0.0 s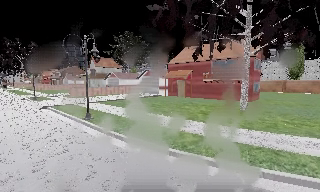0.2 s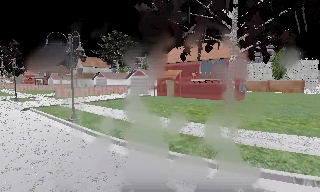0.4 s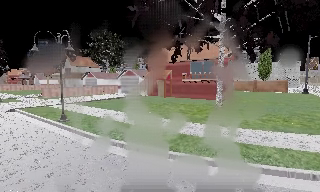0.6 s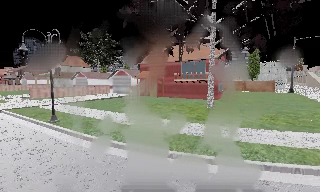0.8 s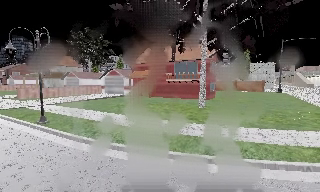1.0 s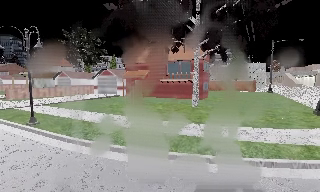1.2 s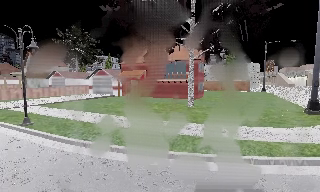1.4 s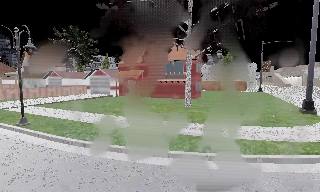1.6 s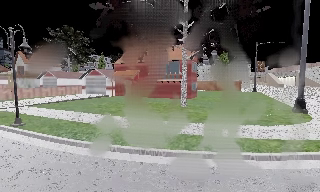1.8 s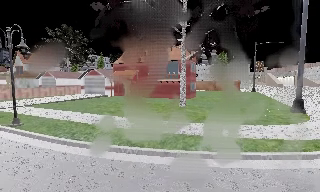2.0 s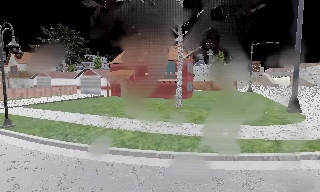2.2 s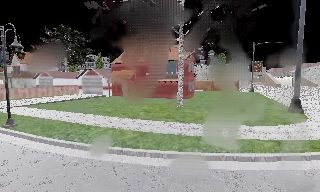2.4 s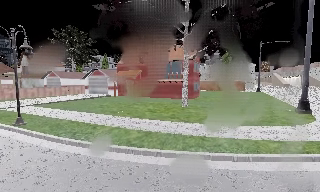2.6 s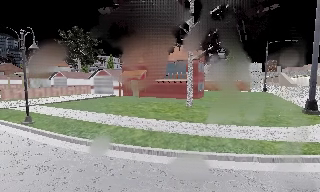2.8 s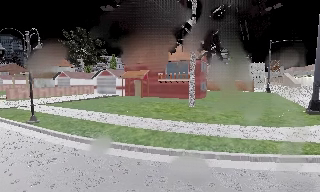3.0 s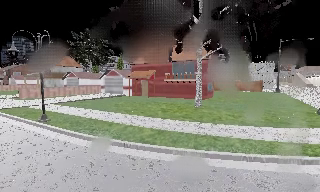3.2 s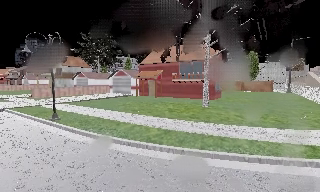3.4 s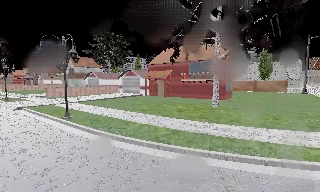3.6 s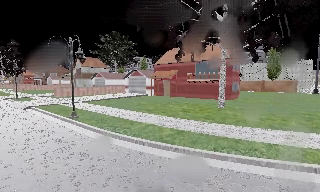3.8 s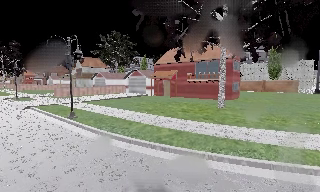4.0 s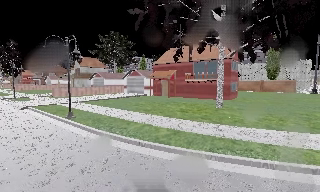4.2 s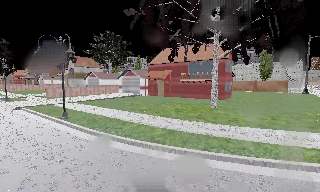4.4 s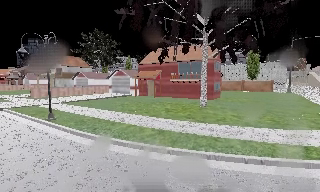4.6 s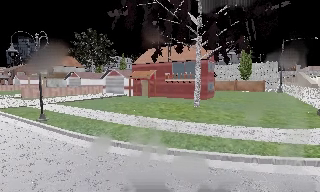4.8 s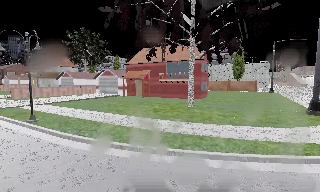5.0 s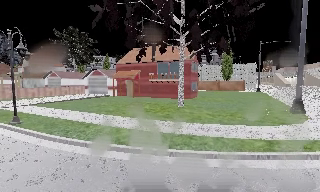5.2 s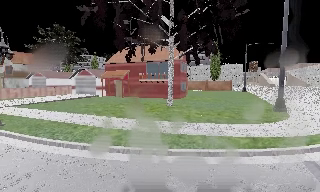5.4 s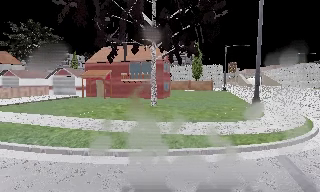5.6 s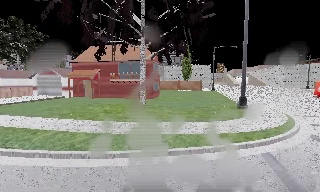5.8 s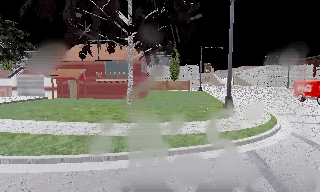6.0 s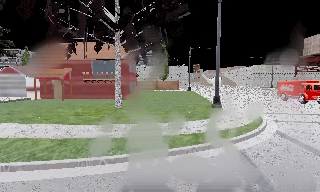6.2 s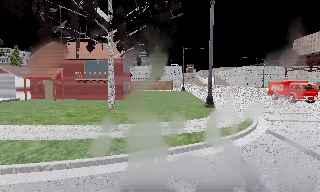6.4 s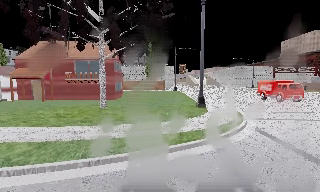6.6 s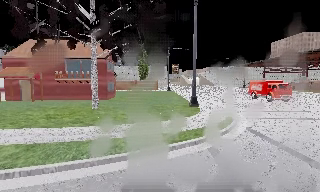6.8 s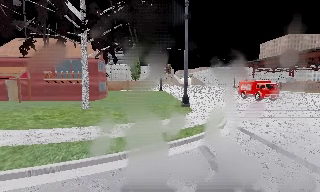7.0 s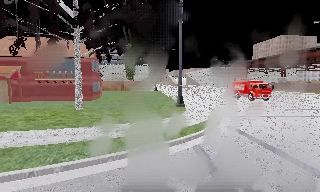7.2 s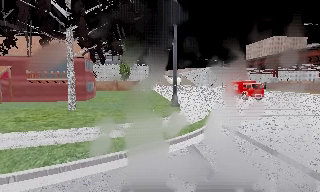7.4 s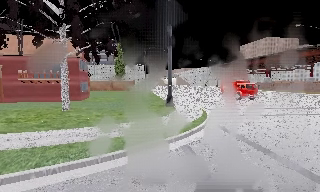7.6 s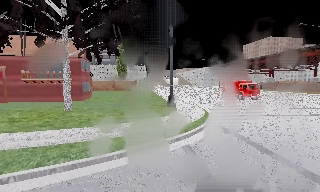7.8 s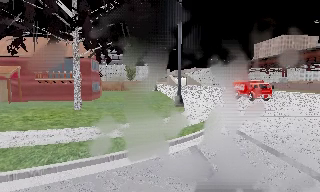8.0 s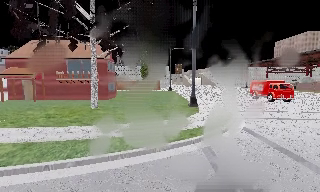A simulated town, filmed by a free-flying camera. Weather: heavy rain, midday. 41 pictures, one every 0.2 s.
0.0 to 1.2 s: The camera swings to its right by about 15 degrees, and the scene slides to the left.
1.2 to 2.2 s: The camera shifts only a little, or ends up much as it began.
2.2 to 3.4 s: The camera pans to its left, which is counterclockwise from overhead, by about 15 degrees.
3.4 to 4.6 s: The camera shifts only a little, or ends up much as it began.
4.6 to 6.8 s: The scene slides to the left, as the camera pans about 35 degrees to its right. It travels to its right, about 0.5 m, so close, fixed things drift to the left.
6.8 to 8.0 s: The camera shifts only a little, or ends up much as it began.
The film runs backward here.
